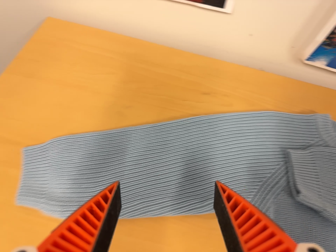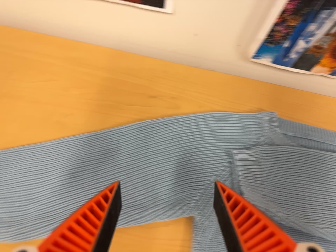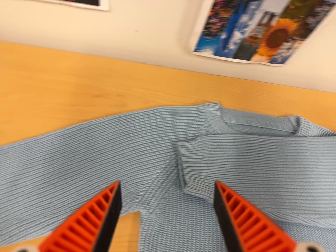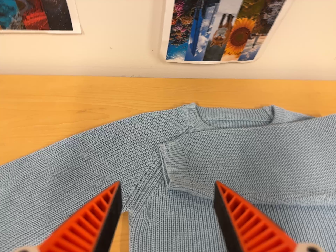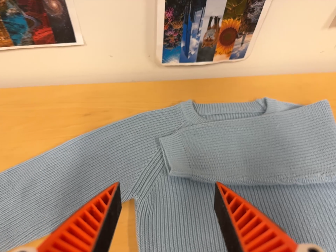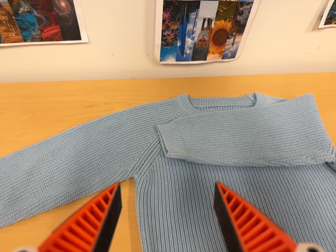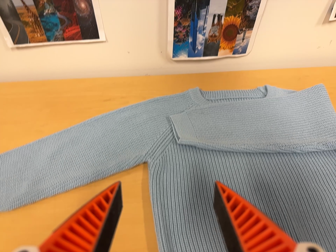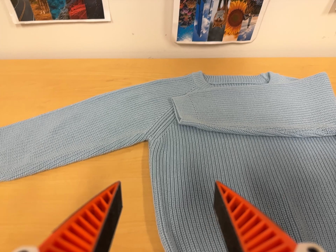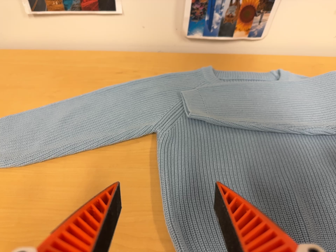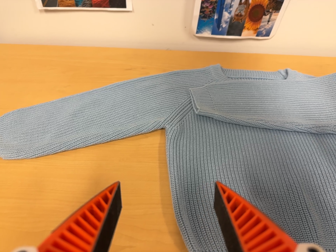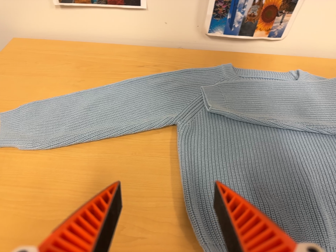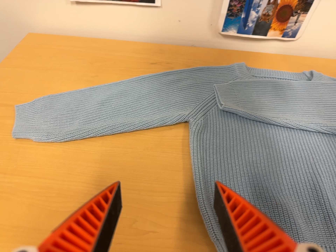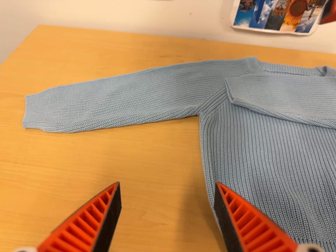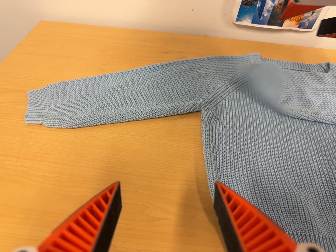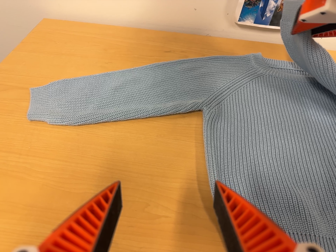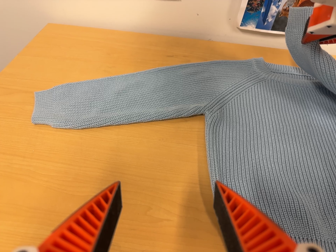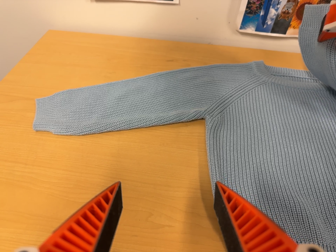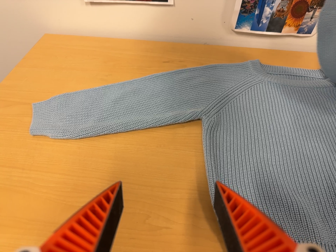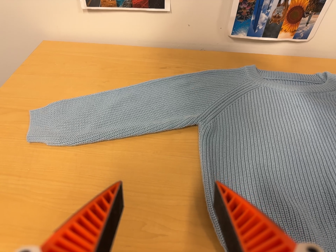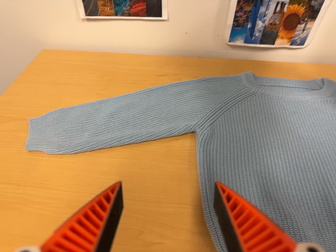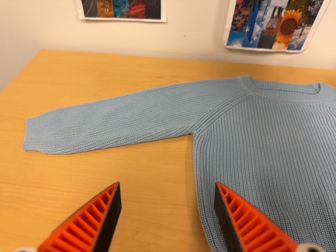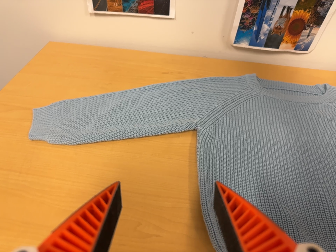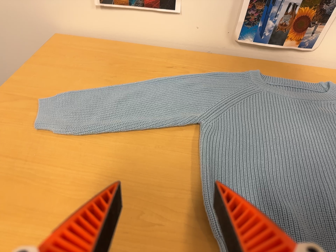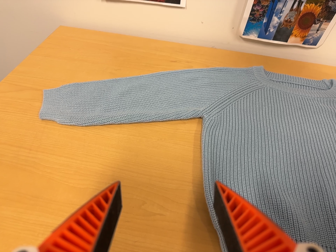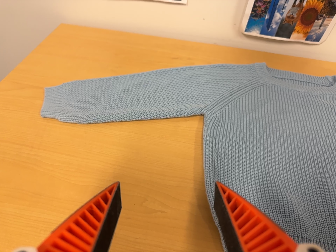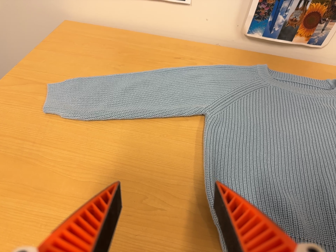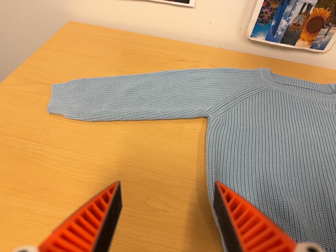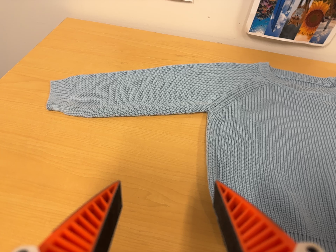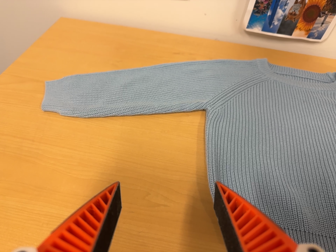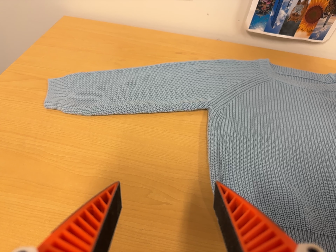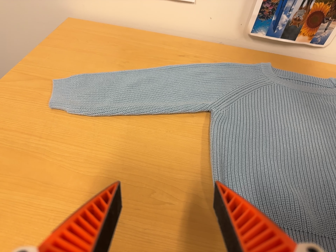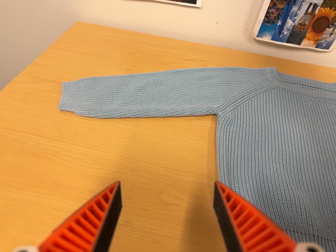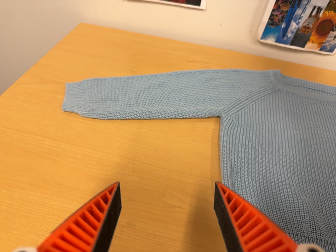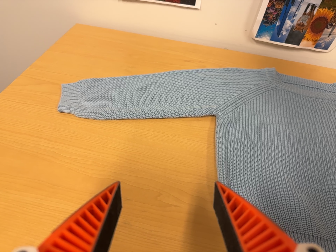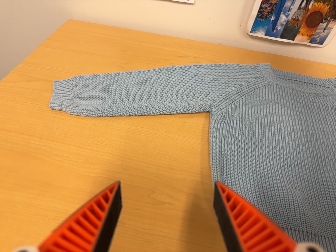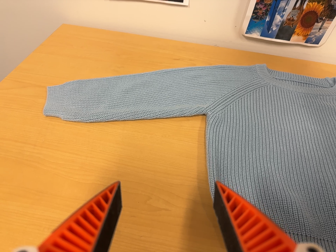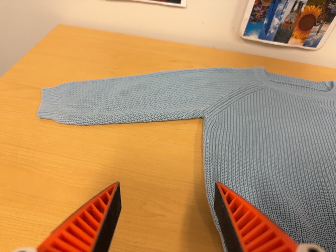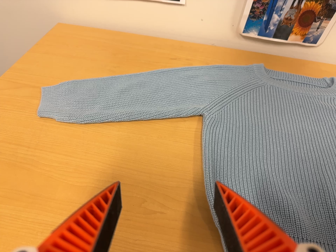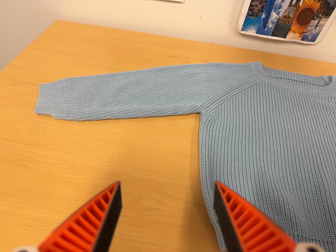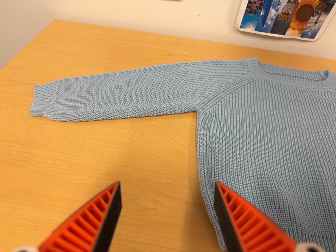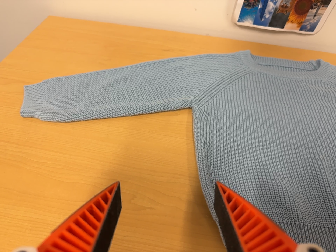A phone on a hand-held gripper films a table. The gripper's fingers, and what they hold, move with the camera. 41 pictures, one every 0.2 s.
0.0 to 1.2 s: The camera travels to its right, toward the bottom of its view and backward, about 24 cm, so close, fixed things drift to the left. Its aim tips toward the top of its view by about 10 degrees. It rolls about its line of sight by about 20 degrees, and the scene rotates counterclockwise.
1.2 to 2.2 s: The camera travels toward the bottom of its view and to its left, about 8 cm, so close, fixed things drift upward. It rolls about its line of sight by about 10 degrees, and the scene rotates clockwise.
2.2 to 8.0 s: The camera shifts only a little, or ends up much as it began.
The film runs backward here.
